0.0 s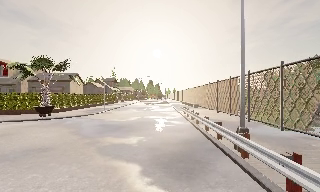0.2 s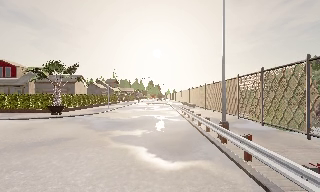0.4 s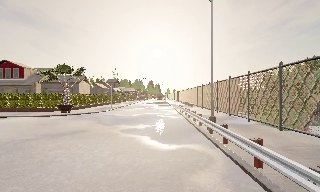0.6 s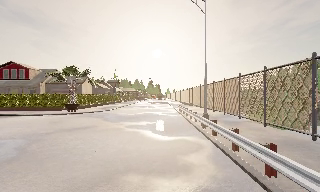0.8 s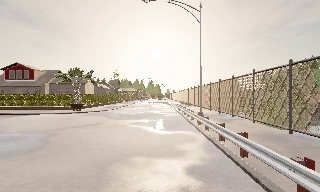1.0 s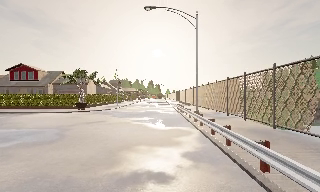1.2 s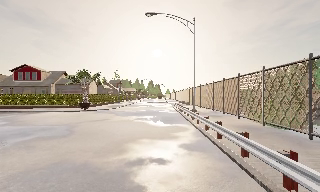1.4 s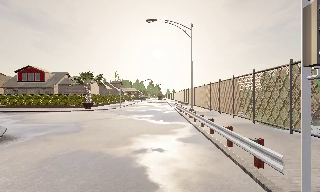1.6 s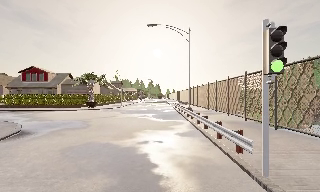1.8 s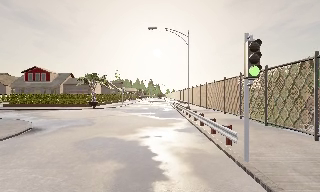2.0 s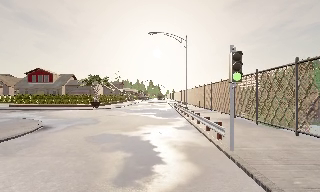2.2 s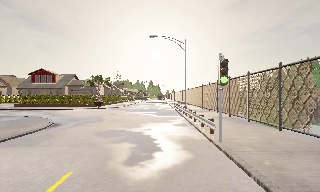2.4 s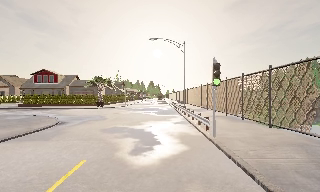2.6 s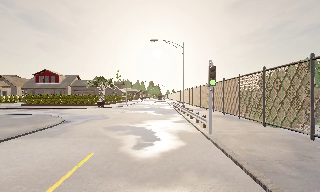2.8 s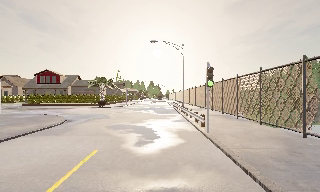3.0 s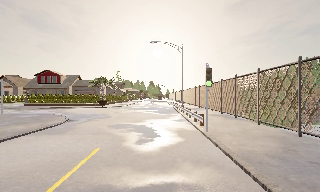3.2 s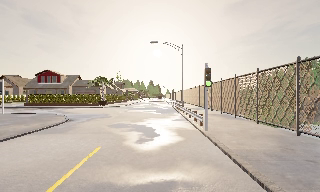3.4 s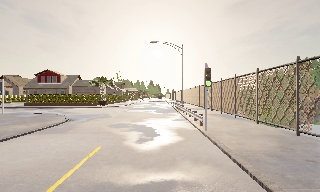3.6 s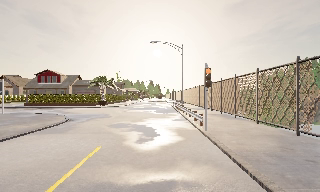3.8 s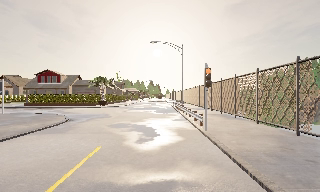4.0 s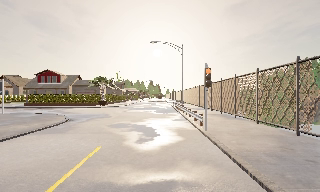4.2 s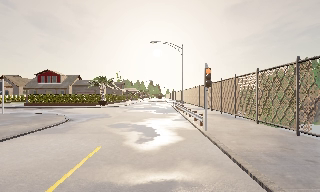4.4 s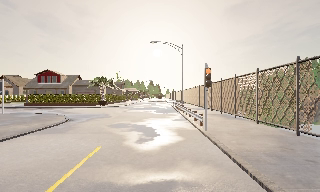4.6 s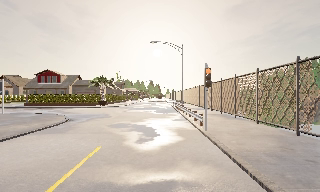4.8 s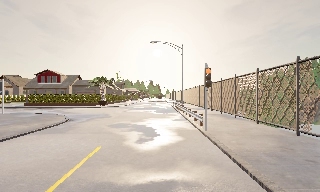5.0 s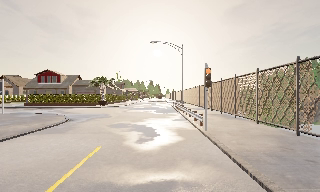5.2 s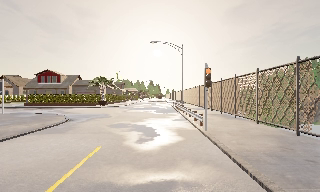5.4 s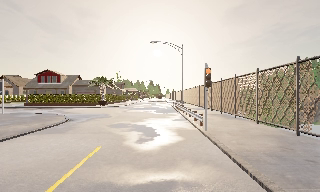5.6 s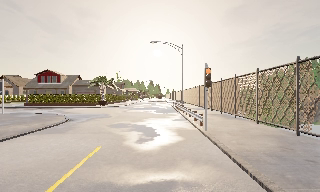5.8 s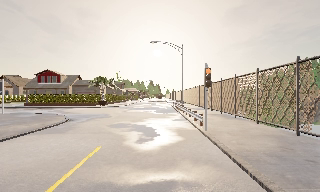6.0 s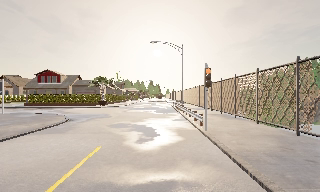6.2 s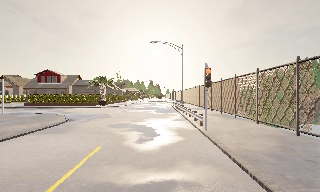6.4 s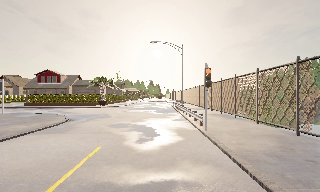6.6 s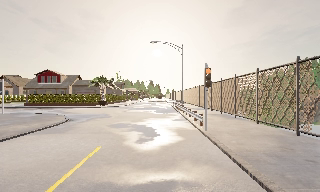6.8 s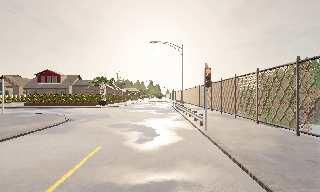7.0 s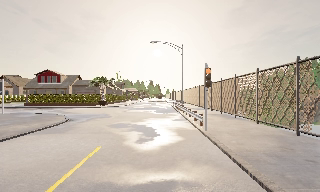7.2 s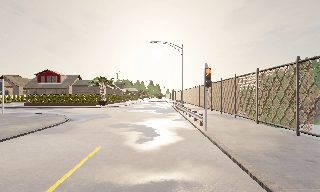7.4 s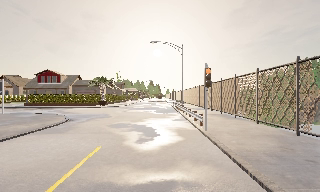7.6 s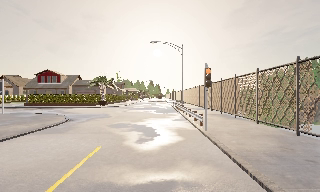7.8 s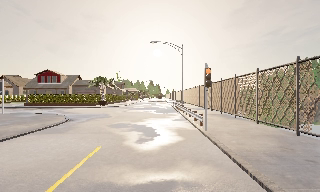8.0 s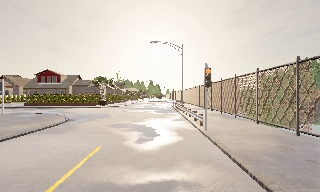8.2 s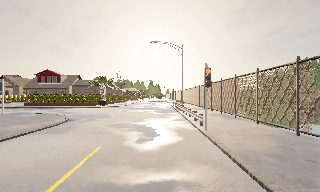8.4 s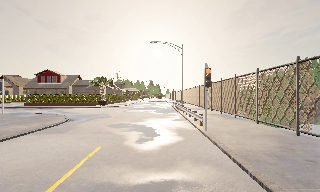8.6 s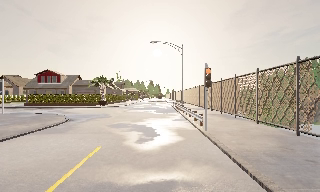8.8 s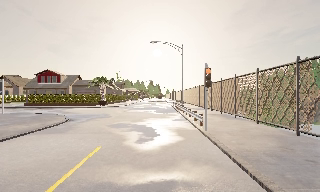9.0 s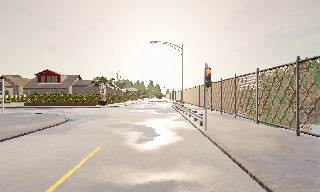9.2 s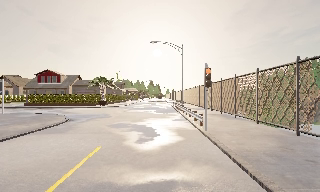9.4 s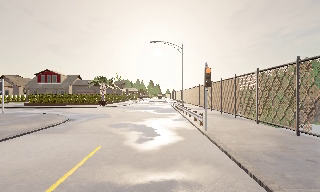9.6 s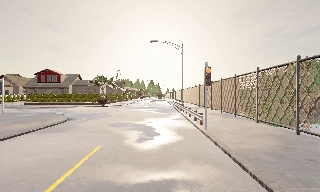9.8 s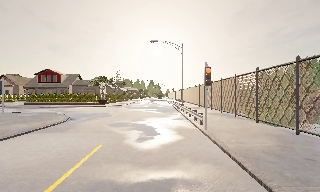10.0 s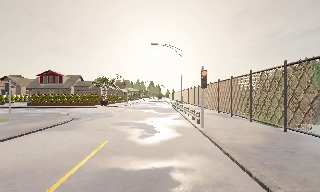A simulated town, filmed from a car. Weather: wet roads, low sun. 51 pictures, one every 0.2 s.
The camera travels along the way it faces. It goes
backward.
0.0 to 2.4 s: The camera travels backward, about 12 m, so what stands in front gets smaller.
2.4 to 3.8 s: The camera travels backward, about 1 m, so what stands in front gets smaller. It loses speed.
3.8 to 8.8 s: The camera keeps its place and its aim.
8.8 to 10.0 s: The camera travels backward, about 0.5 m, so what stands in front gets smaller. It gains speed.
The film runs backward here.
